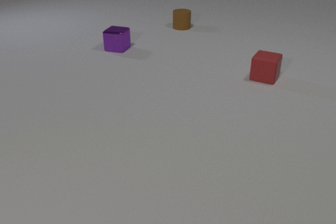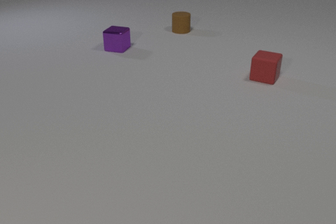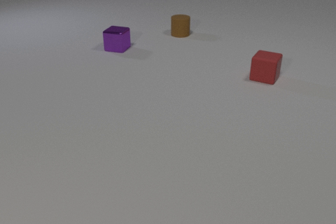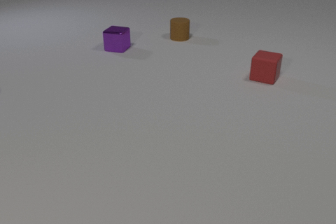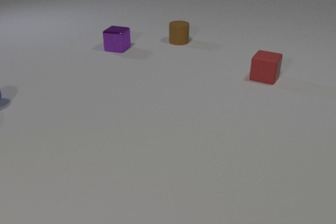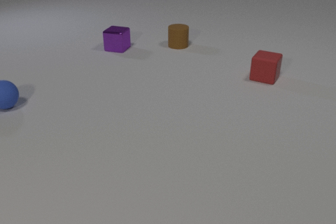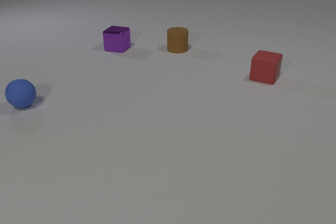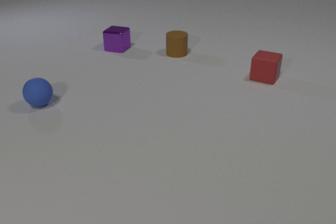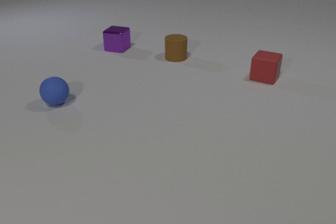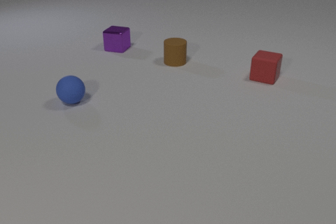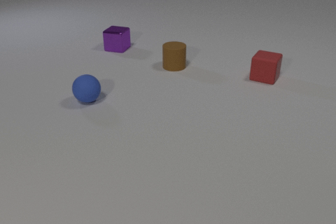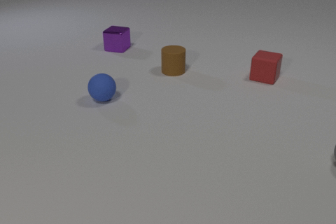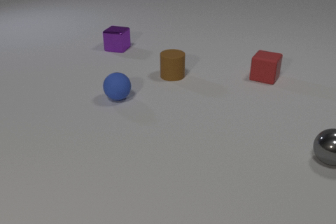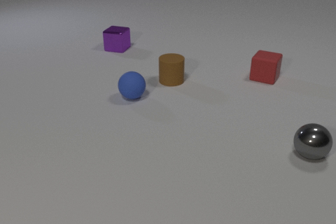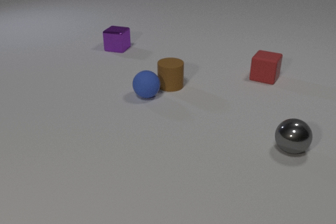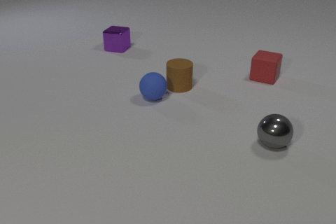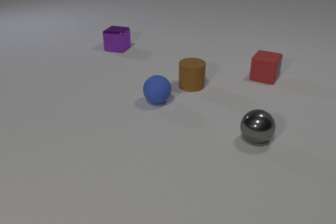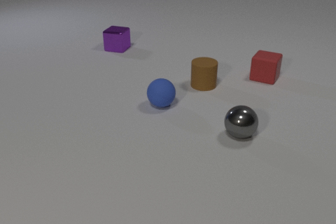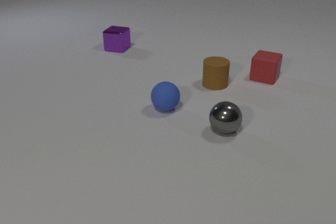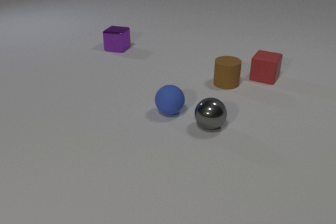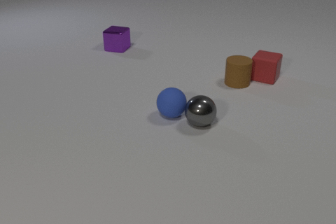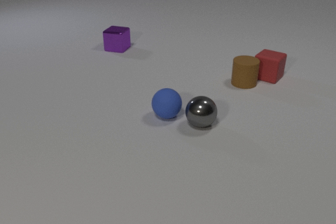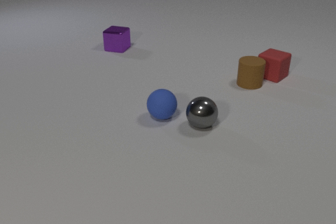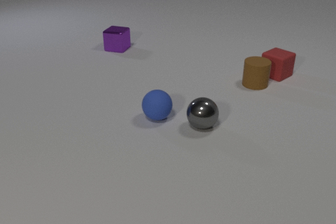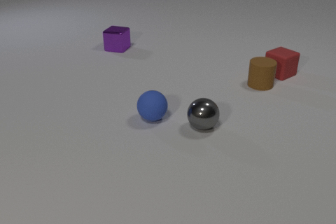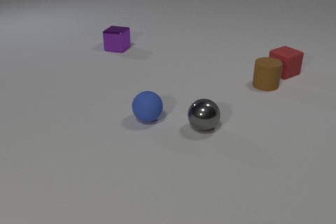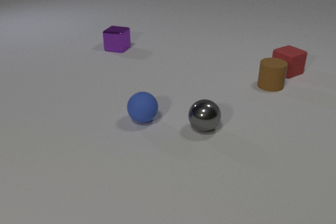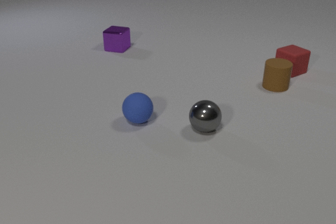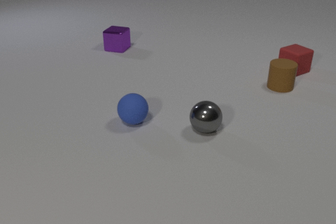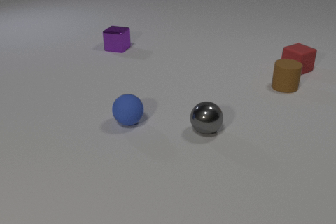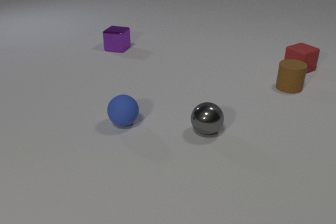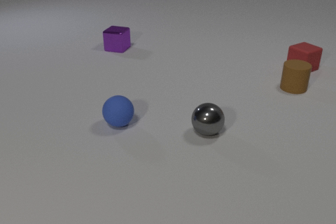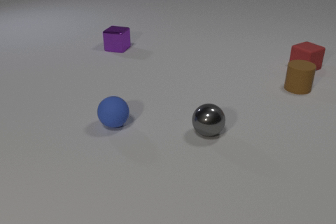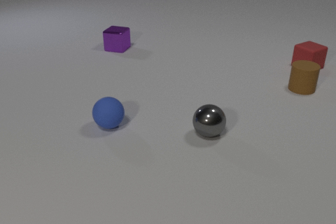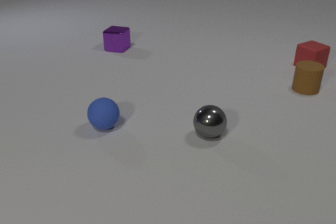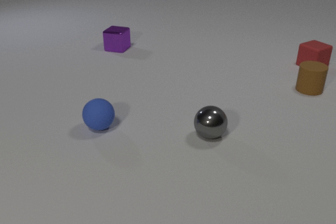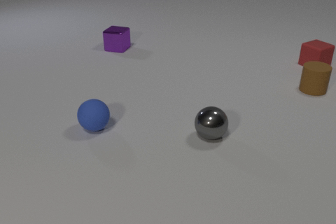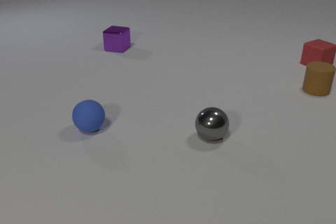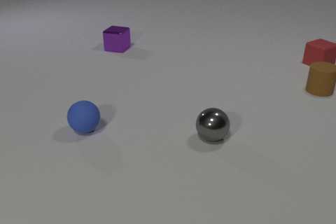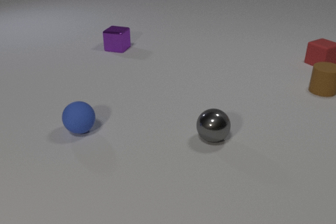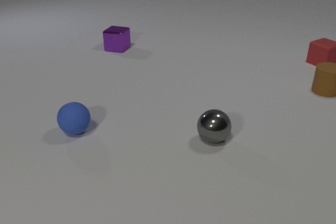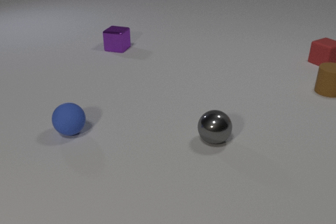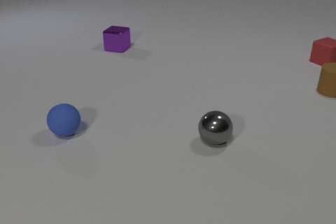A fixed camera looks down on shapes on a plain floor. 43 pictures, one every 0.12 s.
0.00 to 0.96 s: The brown rubber cylinder slides toward the camera. The blue rubber sphere comes in at the left edge, rolls to the right.
0.96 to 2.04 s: The brown rubber cylinder slides toward the camera and to the right. The blue rubber sphere rolls to the right. The gray metal sphere comes in at the right edge, rolls to the left. The brown rubber cylinder and the blue rubber sphere collide.
2.04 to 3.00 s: The brown rubber cylinder slides to the right. The blue rubber sphere rolls toward the camera and to the left. The red rubber cube slides to the right and away from the camera, spins clockwise seen from above by about 30 degrees, its near face sliding to the left. The gray metal sphere rolls to the left. The blue rubber sphere and the gray metal sphere collide. The brown rubber cylinder and the red rubber cube collide.
3.00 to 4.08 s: The brown rubber cylinder slides to the right. The blue rubber sphere rolls to the left. The red rubber cube slides away from the camera and to the right. The gray metal sphere rolls toward the camera.
4.08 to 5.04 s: The brown rubber cylinder slides to the right. The blue rubber sphere rolls to the left. The red rubber cube slides away from the camera and to the right. The gray metal sphere rolls toward the camera.
What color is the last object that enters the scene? gray.
Are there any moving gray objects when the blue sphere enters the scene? no.
What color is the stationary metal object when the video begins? purple.
